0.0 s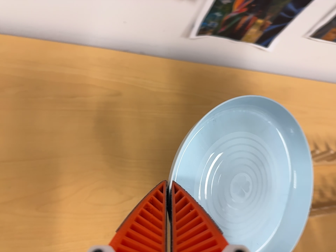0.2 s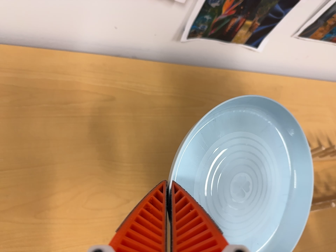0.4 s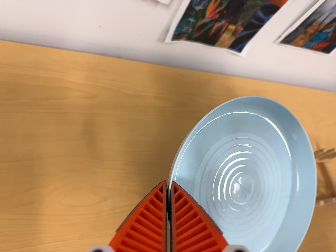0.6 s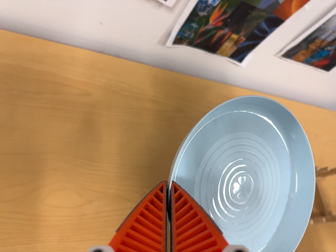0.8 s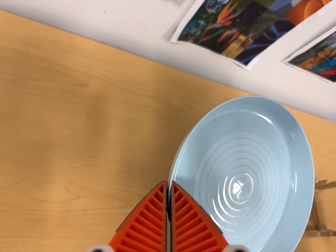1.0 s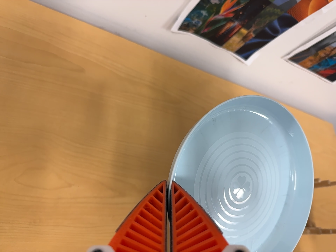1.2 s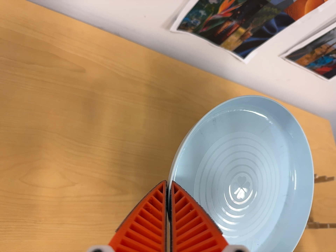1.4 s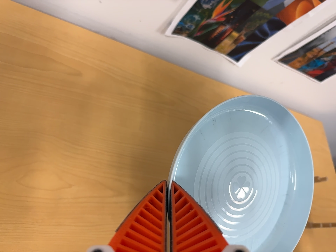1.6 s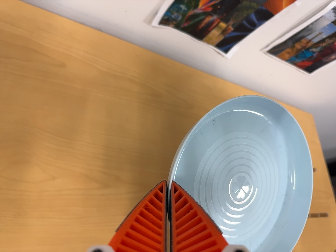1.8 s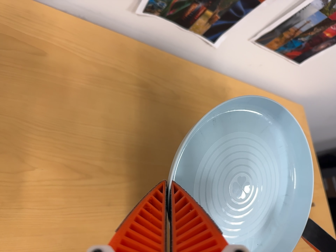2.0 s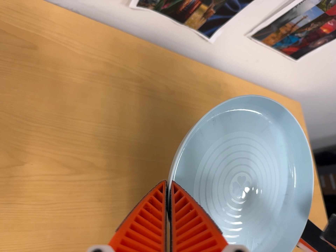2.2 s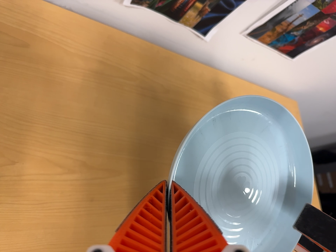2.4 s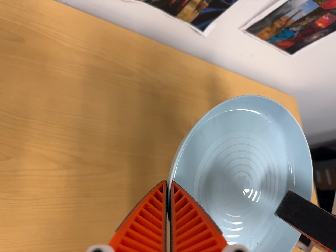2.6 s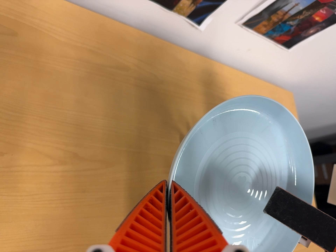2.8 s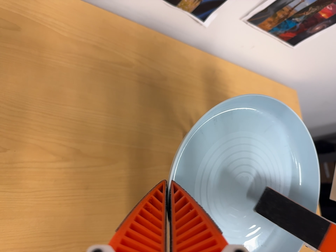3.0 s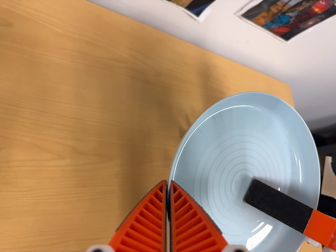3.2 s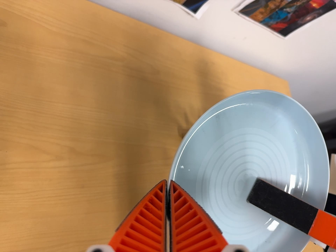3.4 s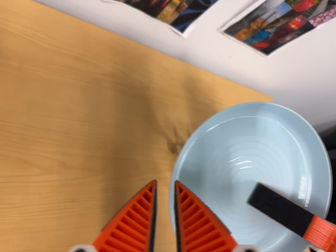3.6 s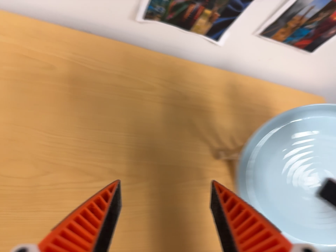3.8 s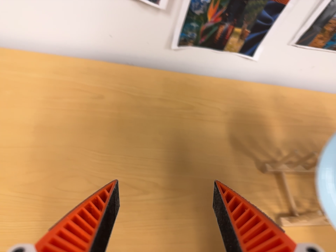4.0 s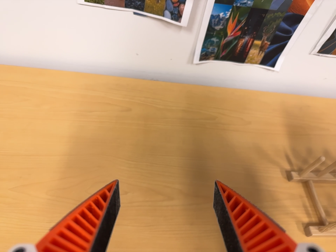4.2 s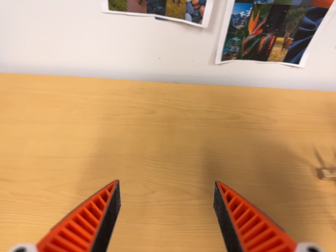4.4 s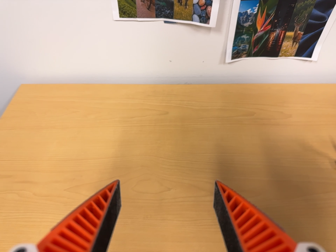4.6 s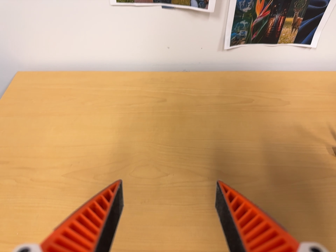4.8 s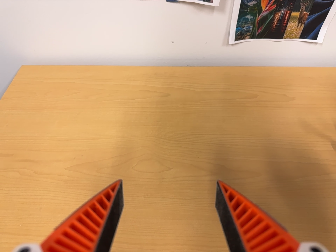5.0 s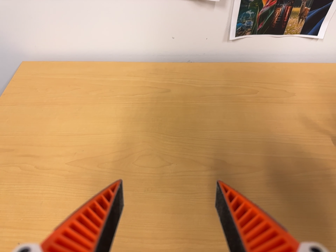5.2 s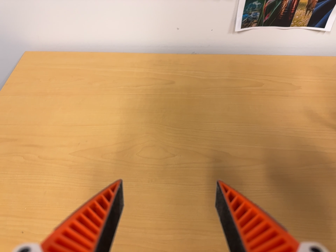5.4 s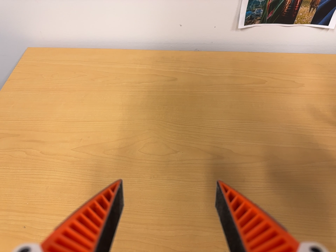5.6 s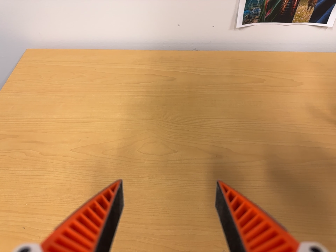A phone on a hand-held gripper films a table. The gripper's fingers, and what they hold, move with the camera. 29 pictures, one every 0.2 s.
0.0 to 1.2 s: The camera rolls about its line of sight by about 10 degrees, and the scene rotates clockwise.
1.2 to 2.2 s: The camera travels to its right, about 6 cm, so close, fixed things drift to the left.
2.2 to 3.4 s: The camera shifts only a little, or ends up much as it began.
3.4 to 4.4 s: The camera swings to its left by about 40 degrees, and the scene slides to the right. It travels toward the bottom of its view, backward and to its right, about 12 cm. Its aim tips toward the top of its view by about 20 degrees. It rolls about its line of sight by about 15 degrees, and the scene rotates counterclockwise.
4.4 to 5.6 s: The camera shifts only a little, or ends up much as it began.
The film runs forward here.
